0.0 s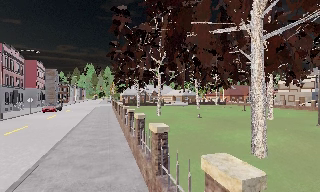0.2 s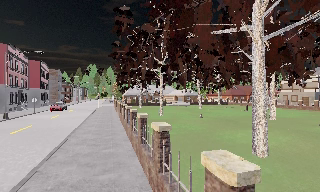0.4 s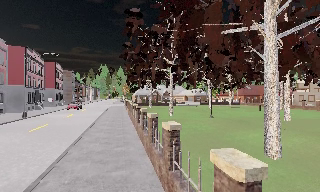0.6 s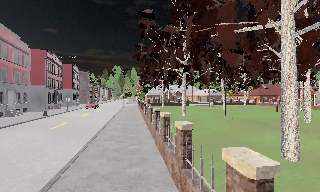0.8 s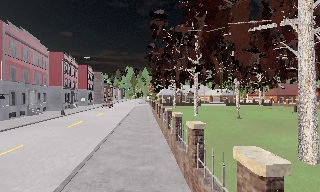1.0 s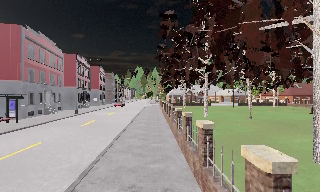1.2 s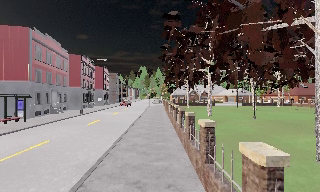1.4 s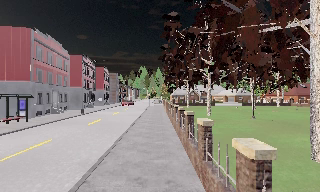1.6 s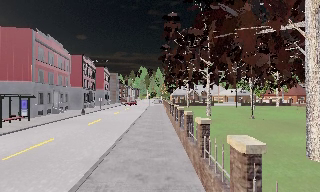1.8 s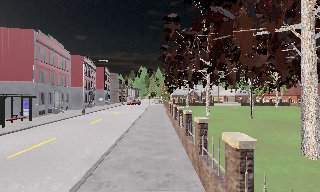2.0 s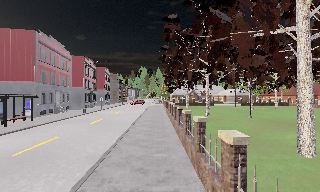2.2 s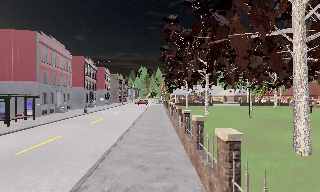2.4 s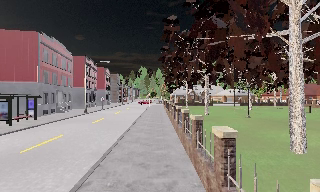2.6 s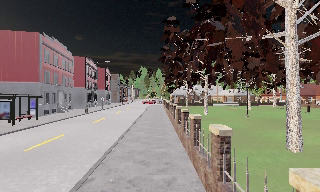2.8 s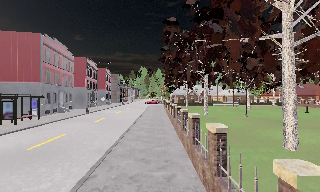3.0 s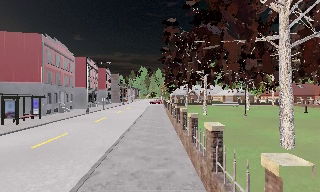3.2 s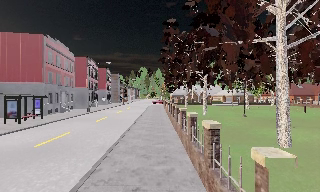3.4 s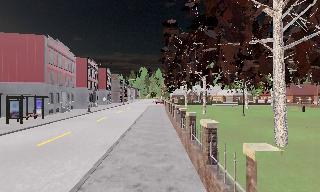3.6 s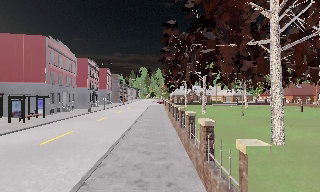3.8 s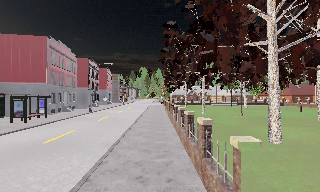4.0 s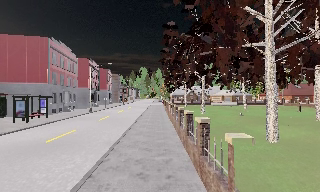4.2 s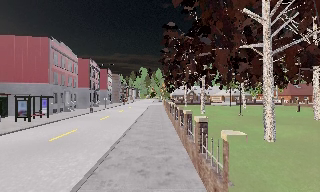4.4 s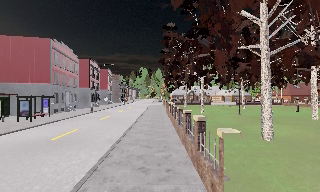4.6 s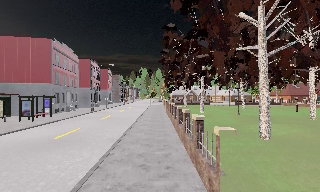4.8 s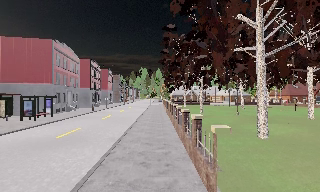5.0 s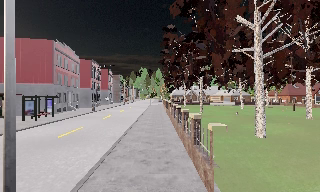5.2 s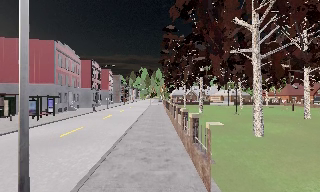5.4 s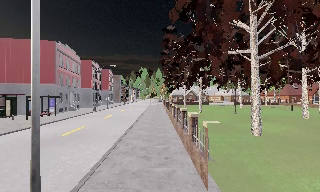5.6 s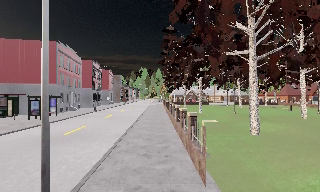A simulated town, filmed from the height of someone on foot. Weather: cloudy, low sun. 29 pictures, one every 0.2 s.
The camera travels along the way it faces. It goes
backward.
0.0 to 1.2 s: The camera swings to its left by about 20 degrees, and the scene slides to the right. It travels backward, about 1 m, so what stands in front gets smaller.
1.2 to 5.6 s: The camera travels backward, about 4.5 m, so what stands in front gets smaller.
The film runs backward here.
